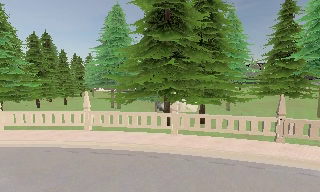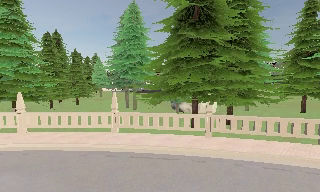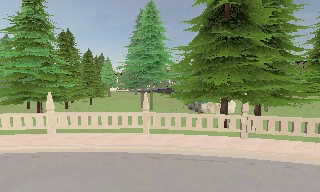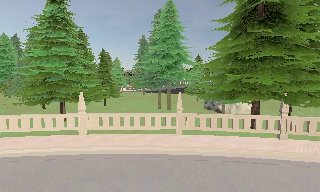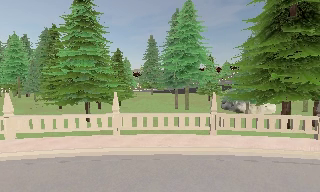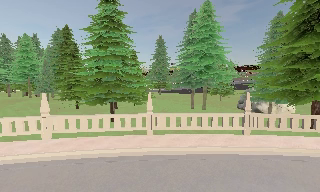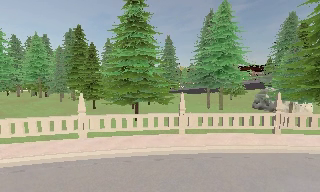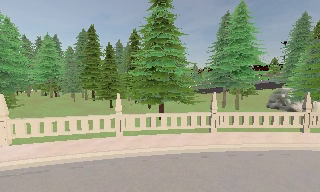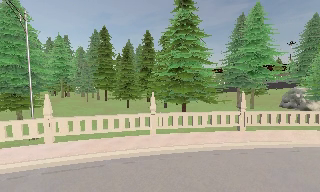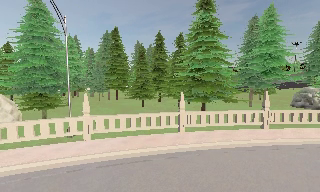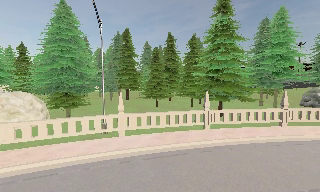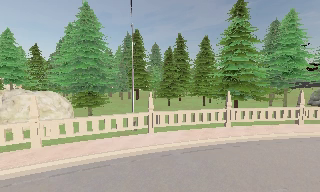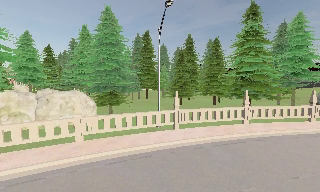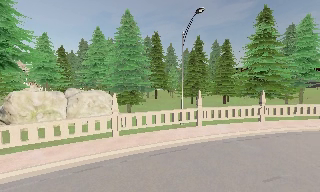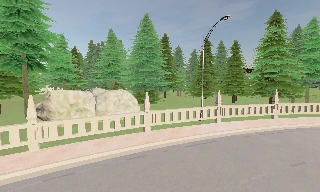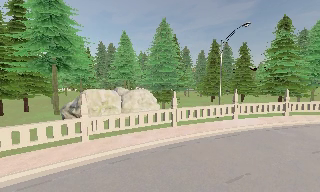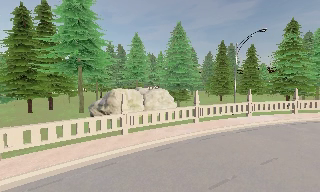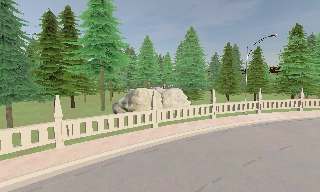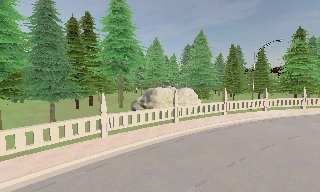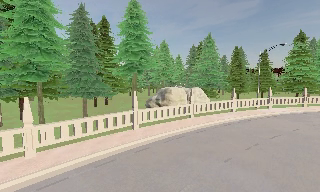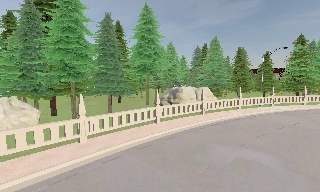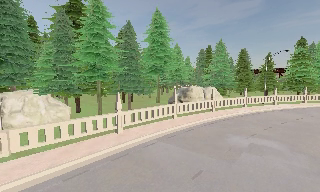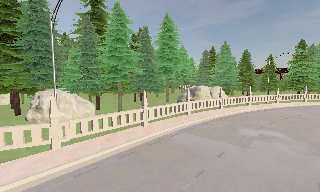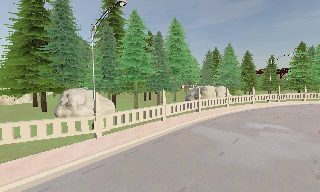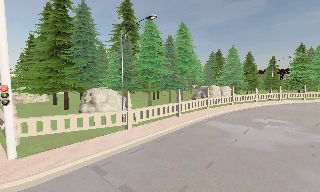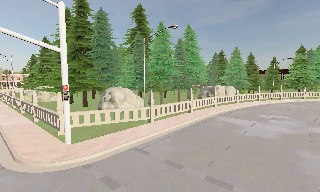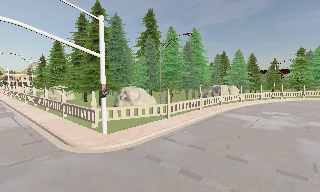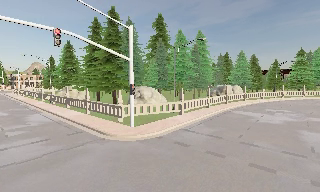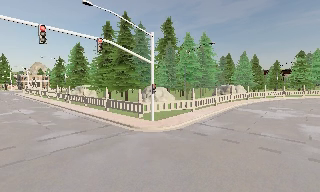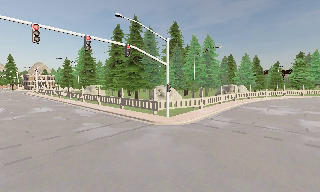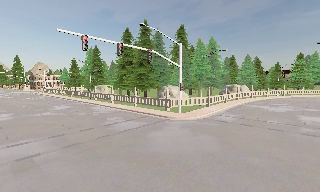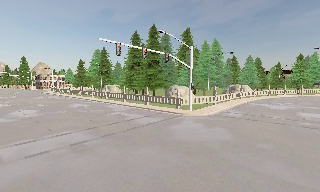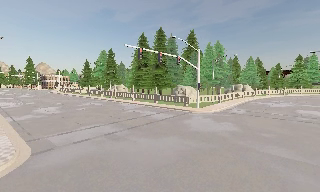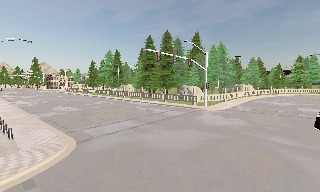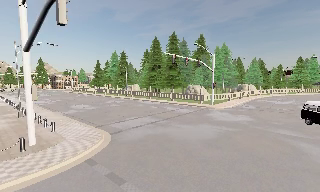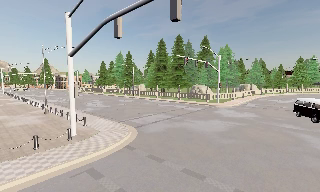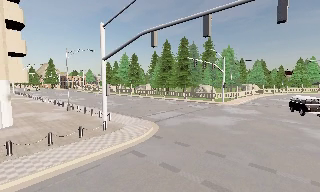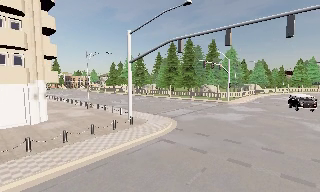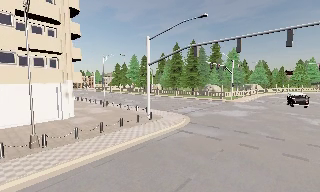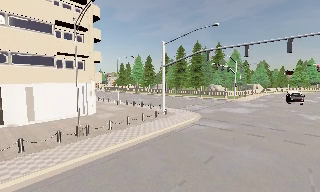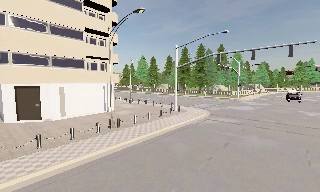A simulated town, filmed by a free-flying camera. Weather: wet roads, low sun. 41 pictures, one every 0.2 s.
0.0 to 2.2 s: The camera travels to its left, about 25 m, so close, fixed things drift to the right.
2.2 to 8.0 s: The camera travels backward and to its left, about 65 m, so what stands in front gets smaller.
The film runs backward here.
